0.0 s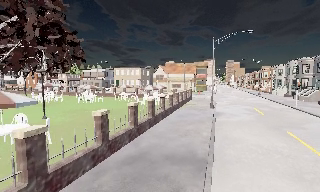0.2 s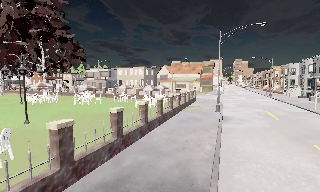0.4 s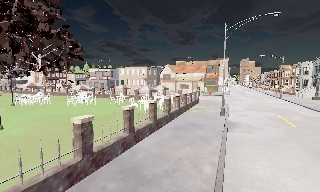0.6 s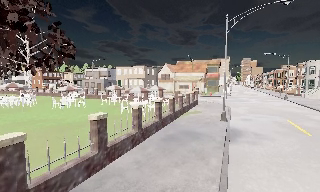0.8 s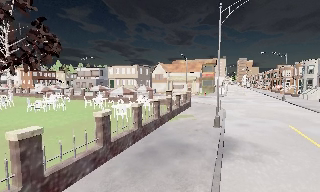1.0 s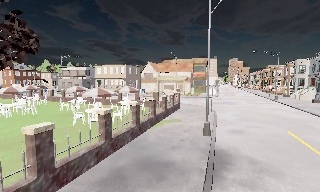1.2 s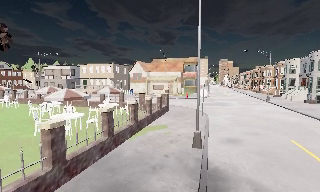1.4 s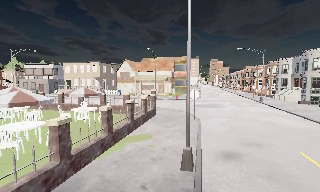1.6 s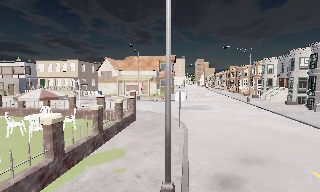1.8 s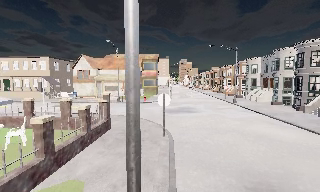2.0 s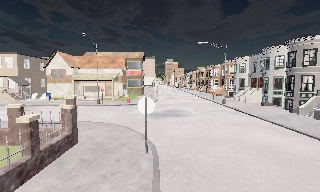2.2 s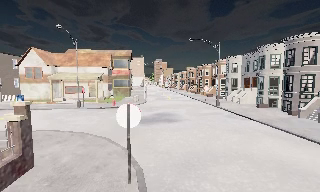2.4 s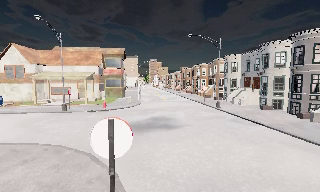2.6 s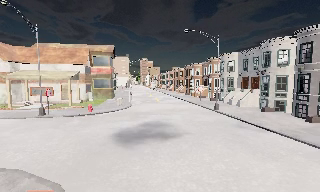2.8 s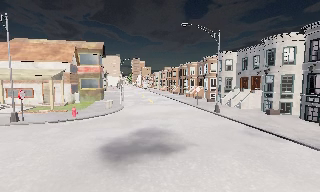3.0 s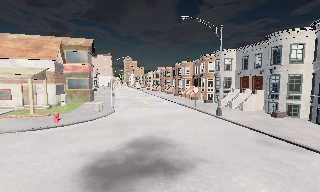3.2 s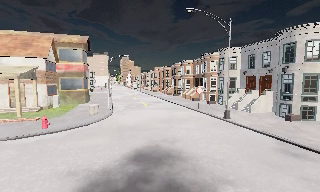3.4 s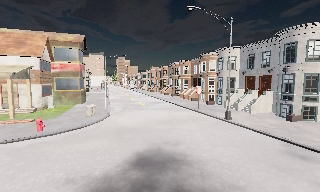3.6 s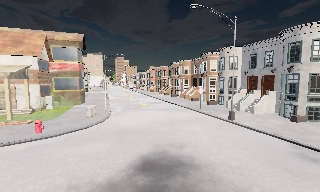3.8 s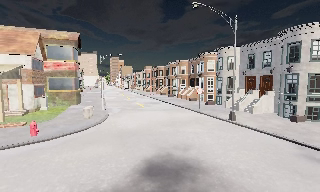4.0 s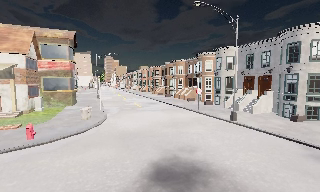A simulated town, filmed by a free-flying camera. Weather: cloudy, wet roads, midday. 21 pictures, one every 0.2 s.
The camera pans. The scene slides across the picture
to the left.
The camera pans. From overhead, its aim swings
clockwise.
0.0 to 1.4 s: The camera travels forward, about 13 m, so what stands in front looms larger.
1.4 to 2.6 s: The camera swings to its right by about 25 degrees, and the scene slides to the left. It travels forward, about 11 m, so what stands in front looms larger.
2.6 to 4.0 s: The camera pans to its right, which is clockwise from overhead, by about 10 degrees. It travels forward and to its left, about 6 m, so what stands in front looms larger. It loses speed.
The film runs backward here.
